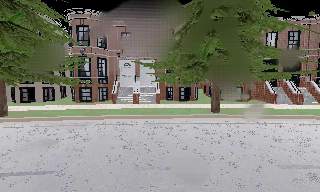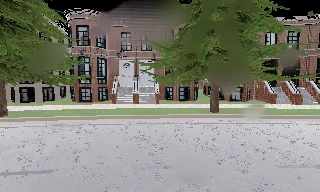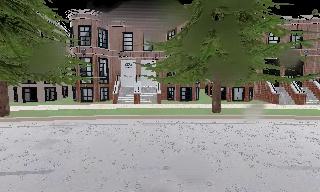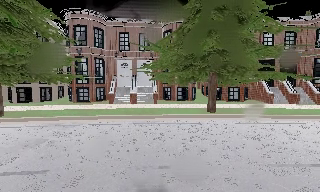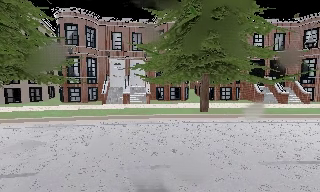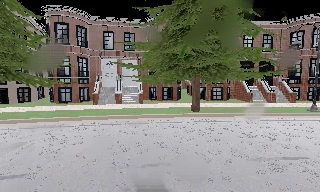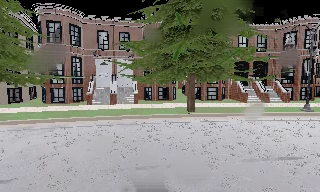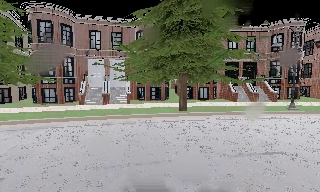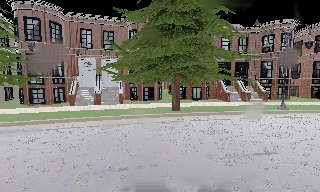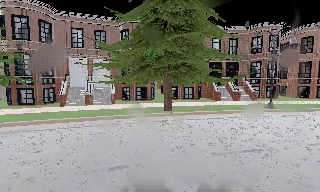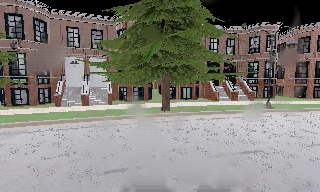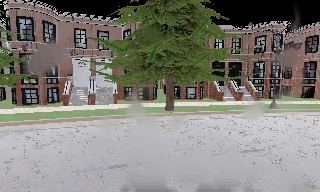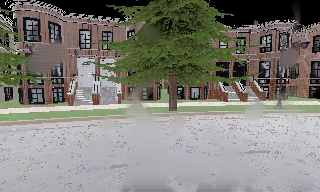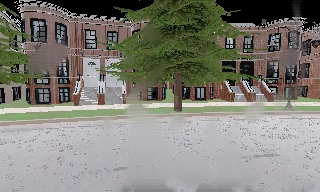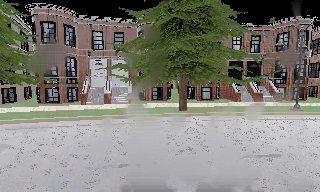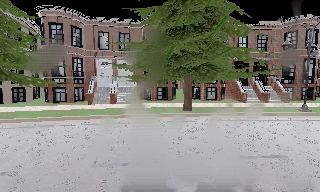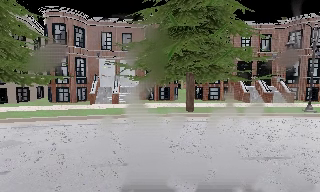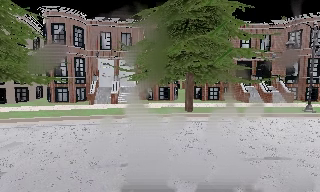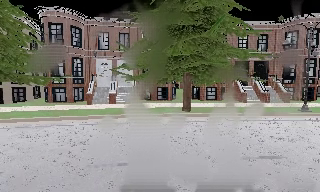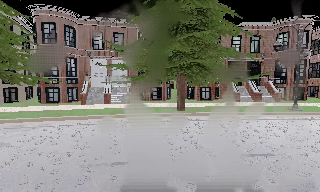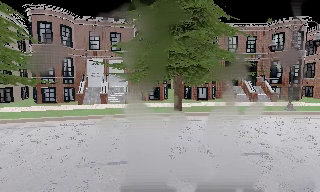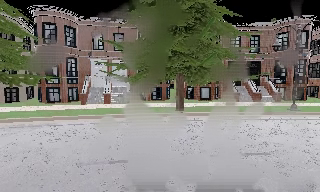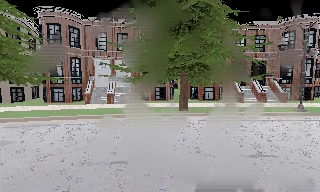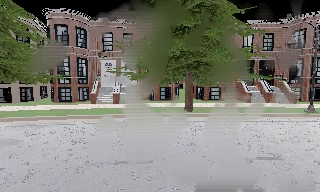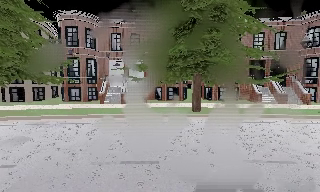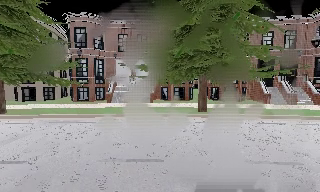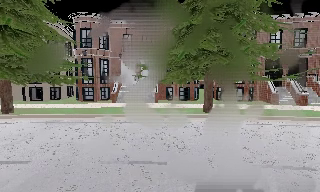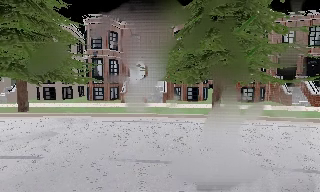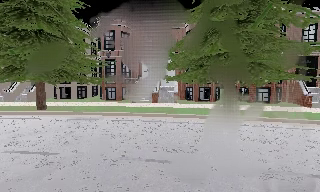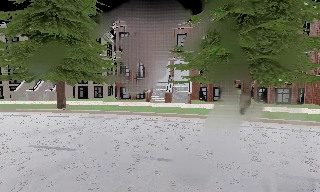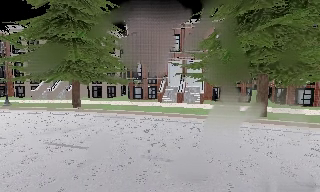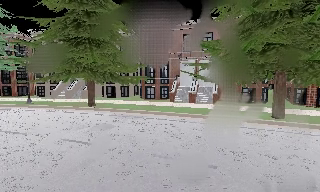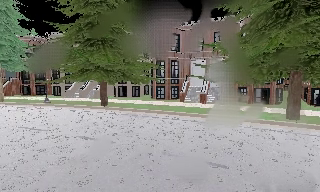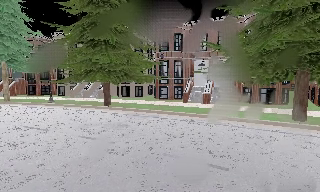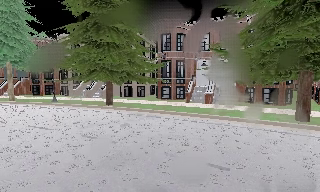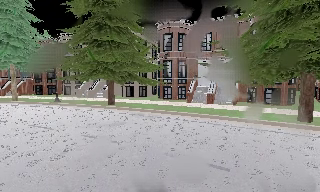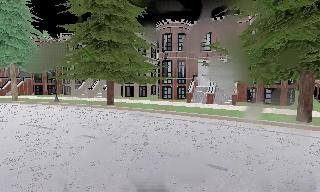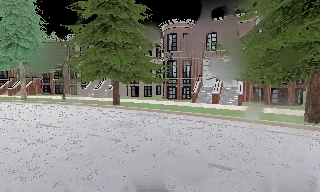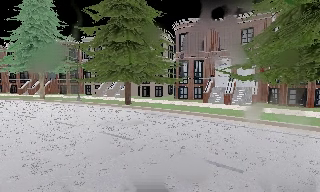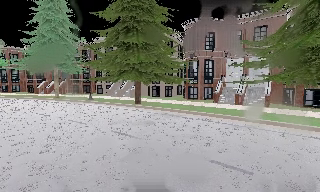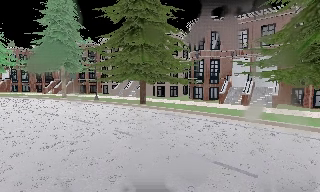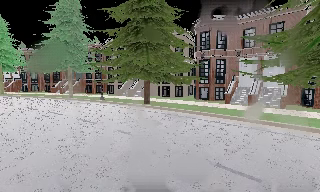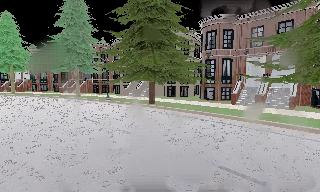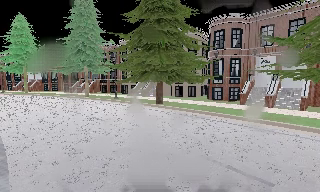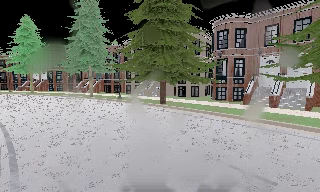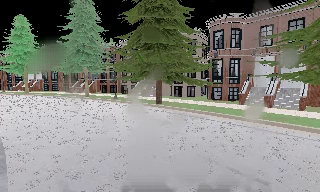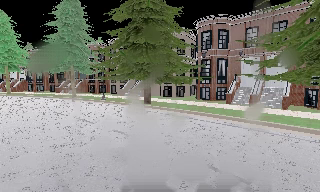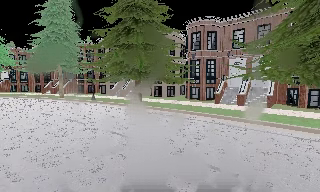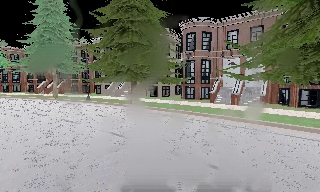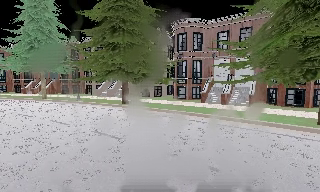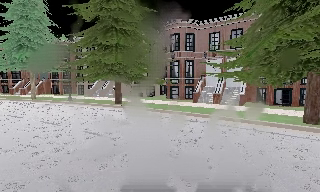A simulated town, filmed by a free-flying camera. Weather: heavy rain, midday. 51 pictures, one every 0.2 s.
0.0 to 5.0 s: The camera travels to its right, about 1 m, so close, fixed things drift to the left.
5.0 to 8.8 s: The scene slides to the right, as the camera pans about 50 degrees to its left. It travels to its right, about 1 m.
8.8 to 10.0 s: The camera swings to its right by about 15 degrees, and the scene slides to the left.
The film runs backward here.
